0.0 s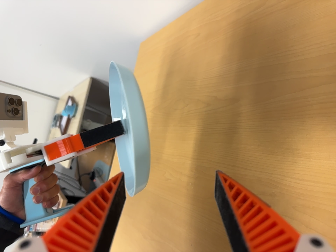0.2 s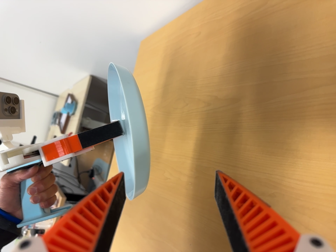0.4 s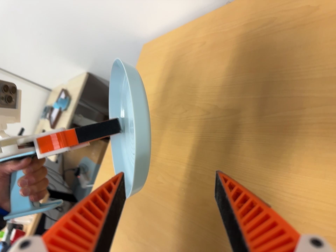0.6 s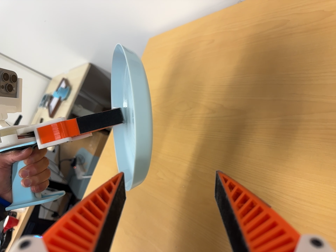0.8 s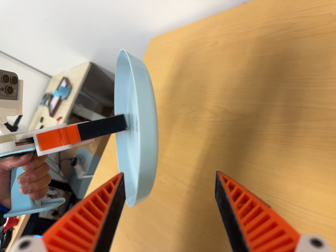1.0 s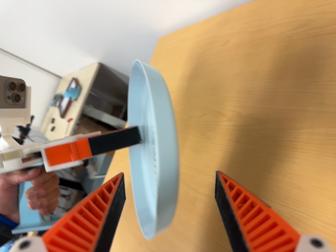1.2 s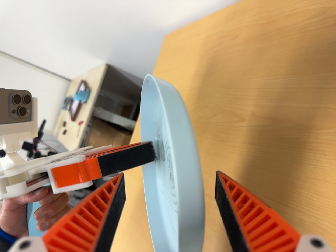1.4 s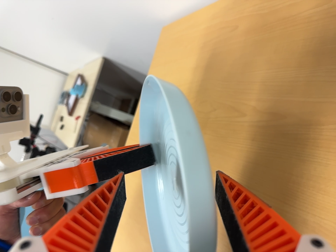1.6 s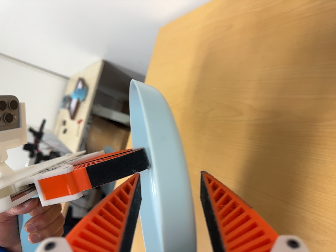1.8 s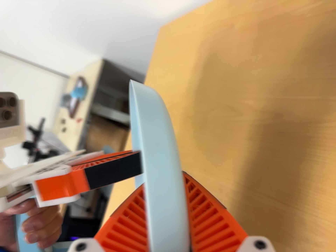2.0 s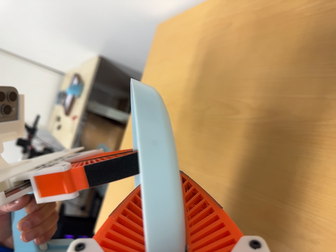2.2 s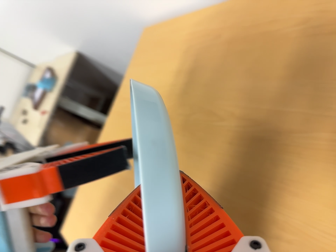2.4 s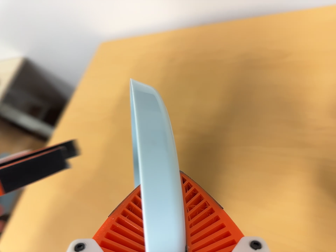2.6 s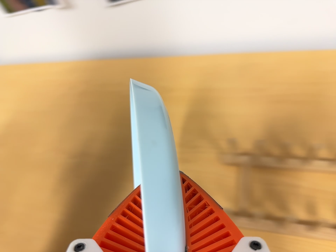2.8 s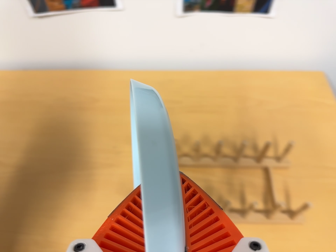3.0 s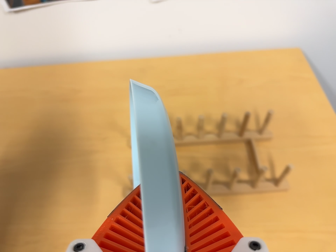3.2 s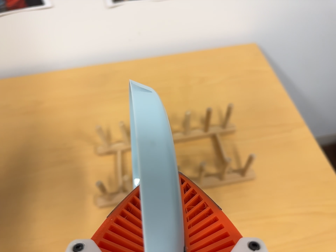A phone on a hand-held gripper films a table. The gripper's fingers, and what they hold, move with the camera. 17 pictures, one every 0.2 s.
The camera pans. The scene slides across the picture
to the left.
0.0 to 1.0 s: The camera travels to its left, about 6 cm, so close, fixed things drift to the right. It rolls about its line of sight by about 10 degrees, and the scene rotates clockwise.
1.0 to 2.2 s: The camera shifts only a little, or ends up much as it began.
2.2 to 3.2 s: The camera pans to its right by about 55 degrees. It travels backward and toward the bottom of its view, about 20 cm. Its aim tips toward the top of its view by about 15 degrees. It rolls about its line of sight by about 10 degrees, and the scene rotates counterclockwise.
The film runs forward here.
